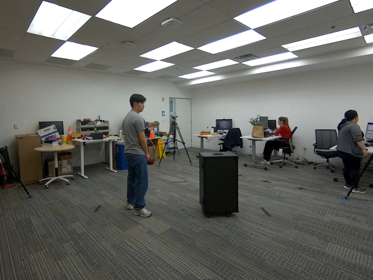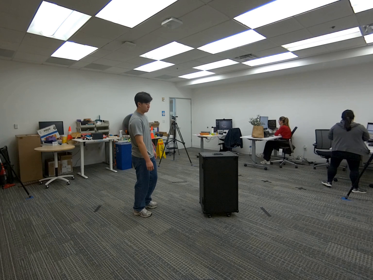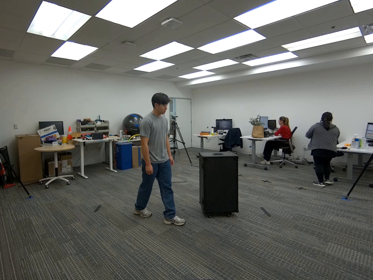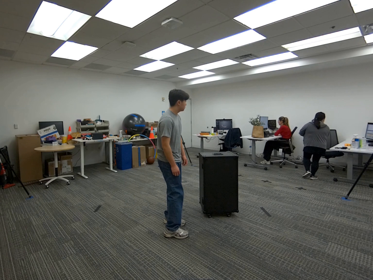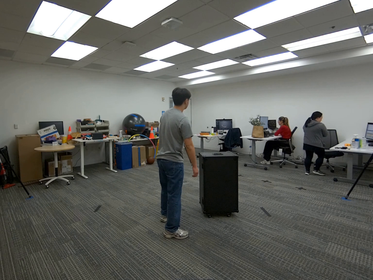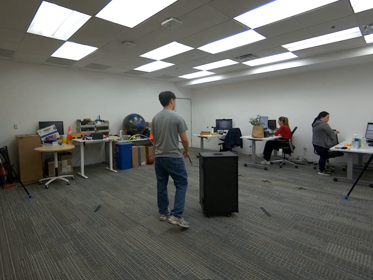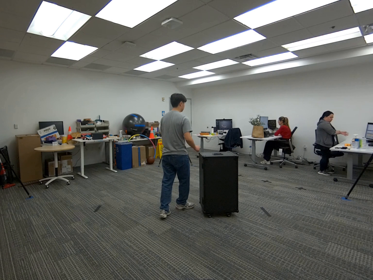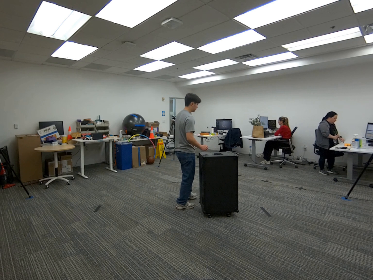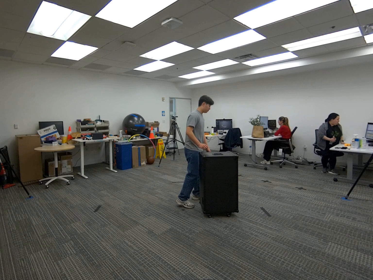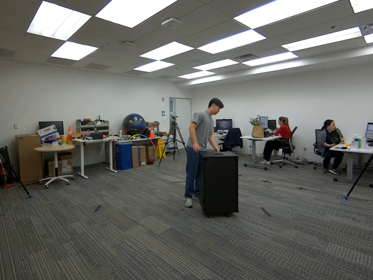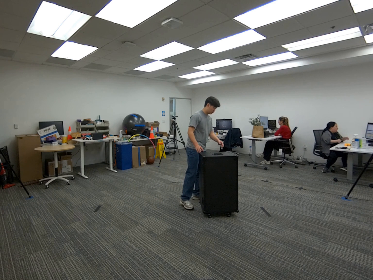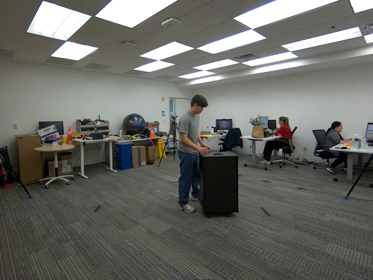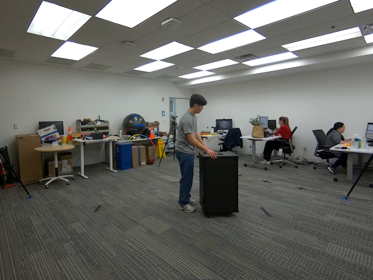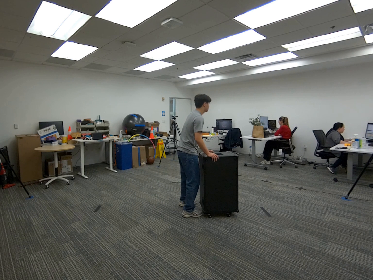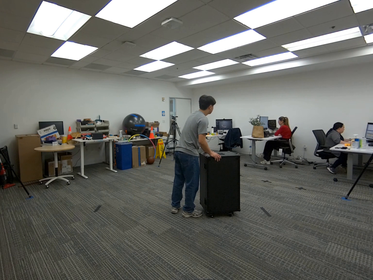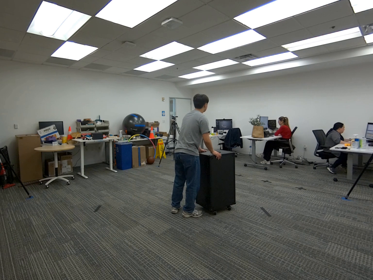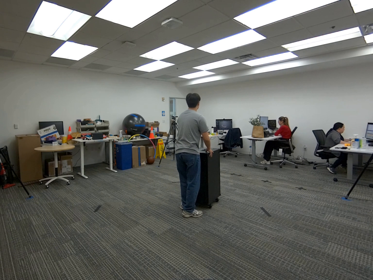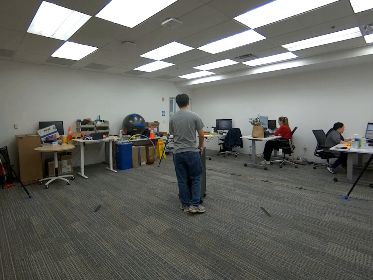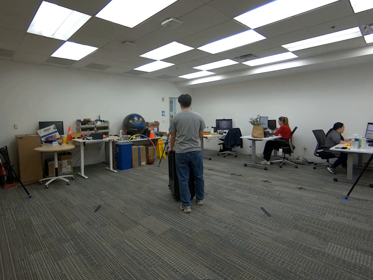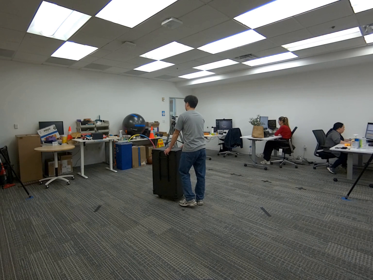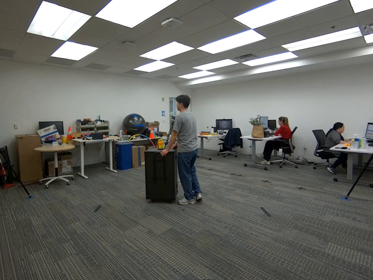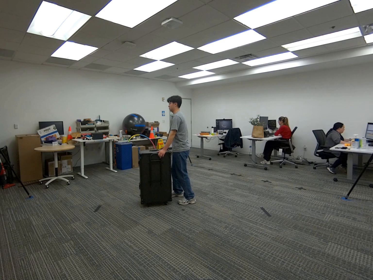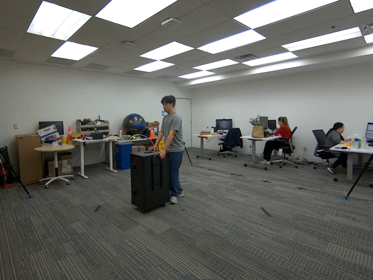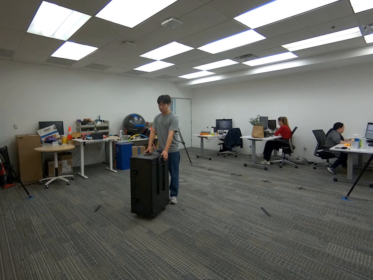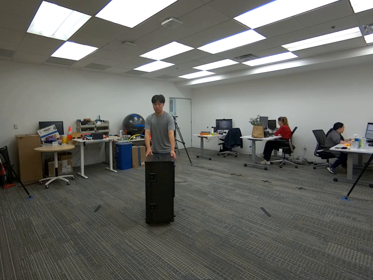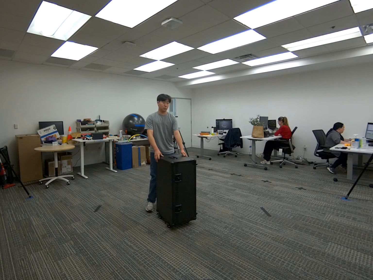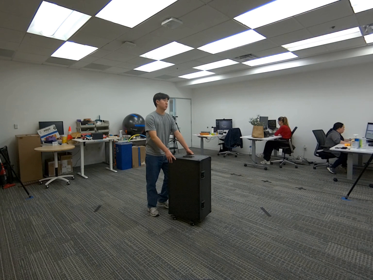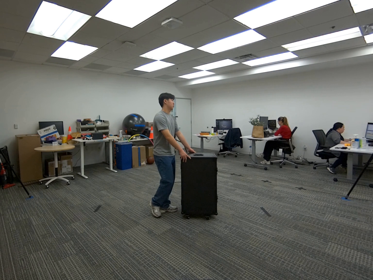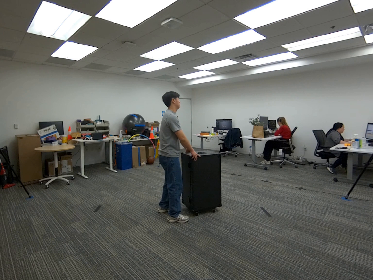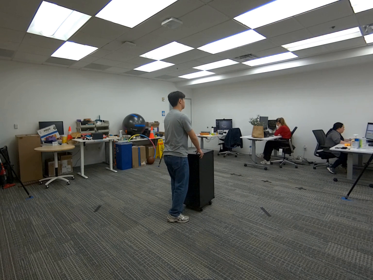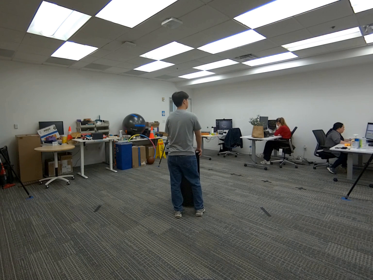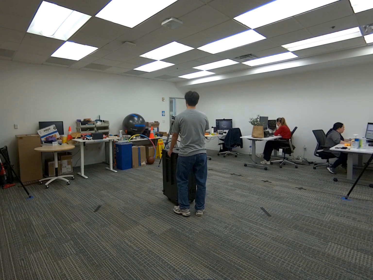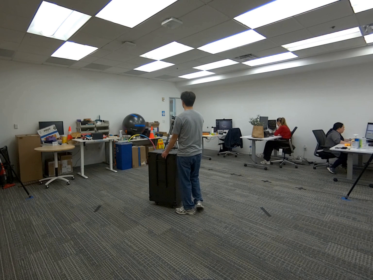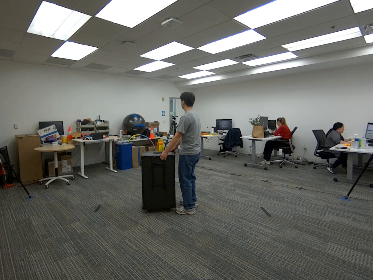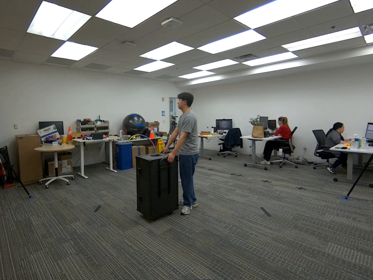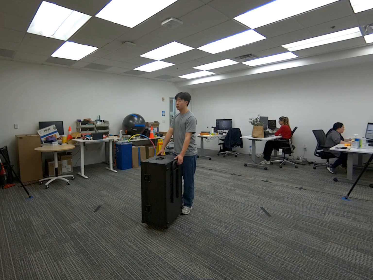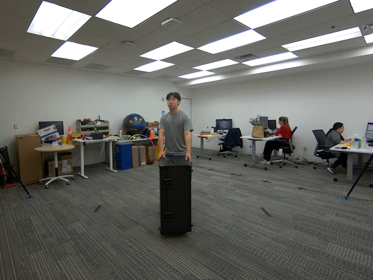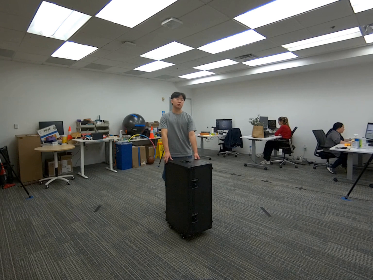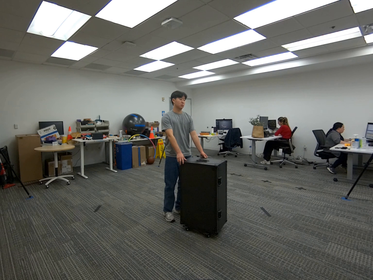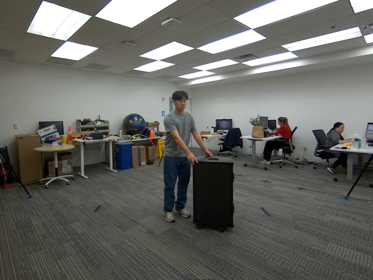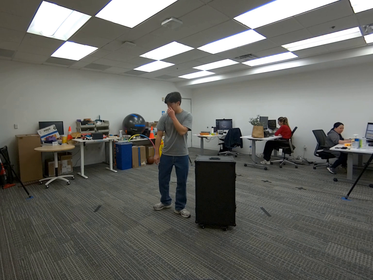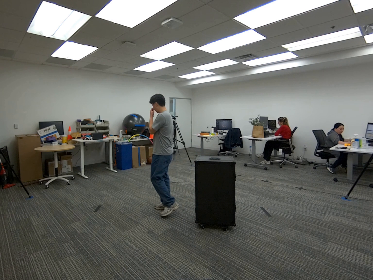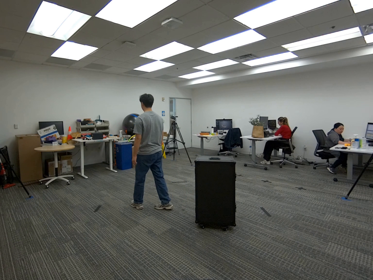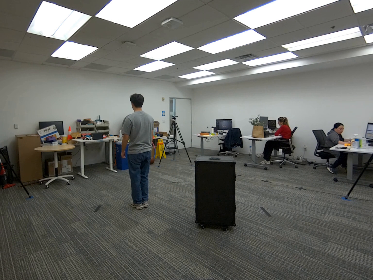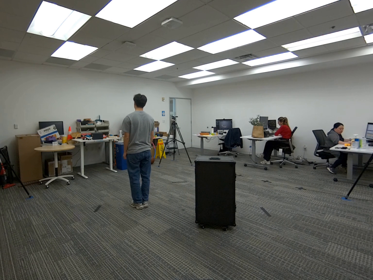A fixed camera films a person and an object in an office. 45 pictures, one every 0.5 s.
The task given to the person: Walk over to the G1 Box and rotate the box around the bounding area.
